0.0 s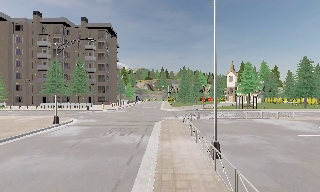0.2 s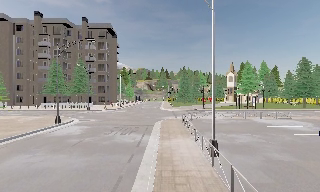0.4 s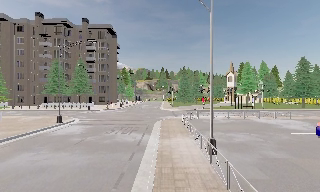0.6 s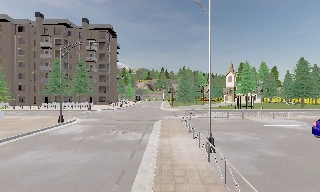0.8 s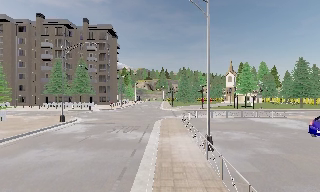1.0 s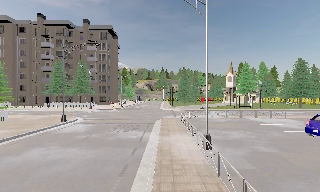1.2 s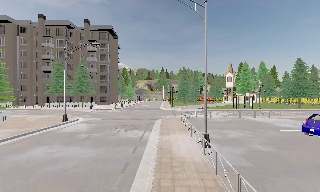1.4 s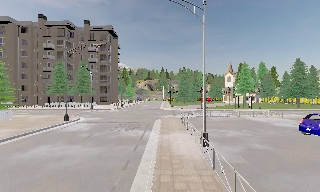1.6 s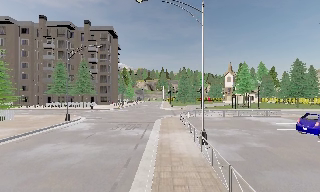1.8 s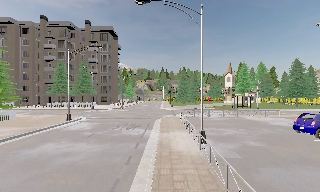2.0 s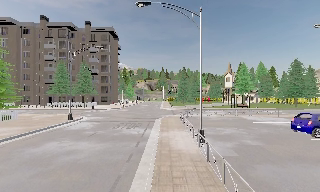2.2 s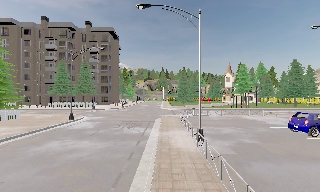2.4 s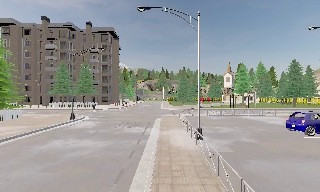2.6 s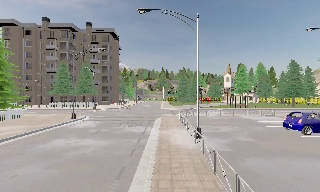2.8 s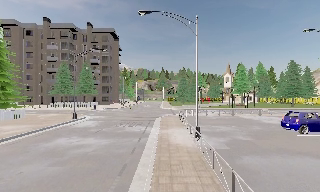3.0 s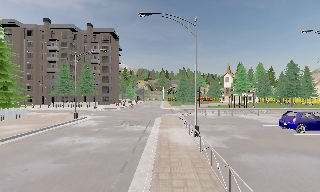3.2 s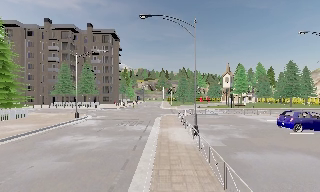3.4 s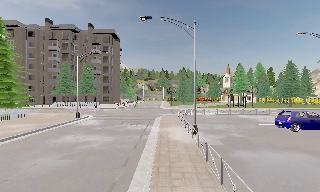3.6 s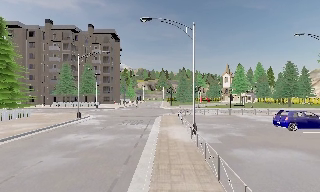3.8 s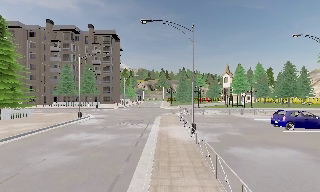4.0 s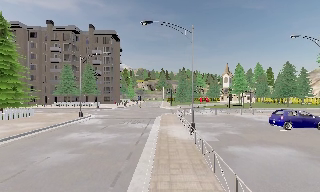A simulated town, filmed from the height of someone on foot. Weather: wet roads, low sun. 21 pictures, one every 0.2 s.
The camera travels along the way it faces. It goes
backward.
0.0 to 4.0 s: The camera travels backward, about 4.5 m, so what stands in front gets smaller.
The film runs backward here.
